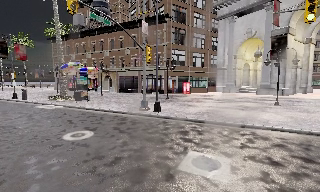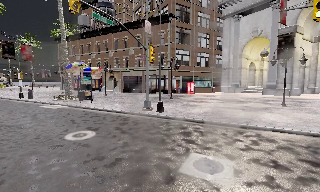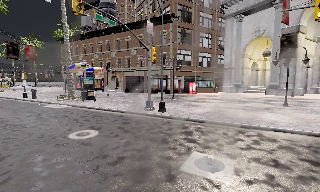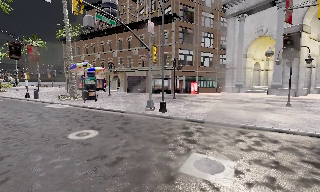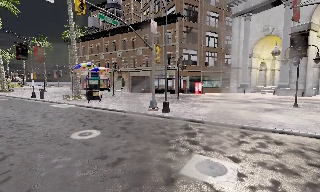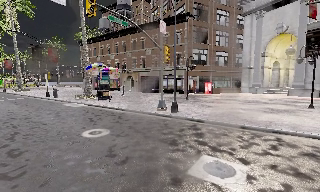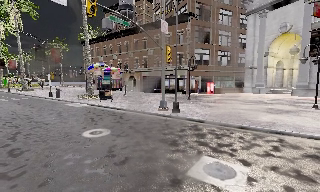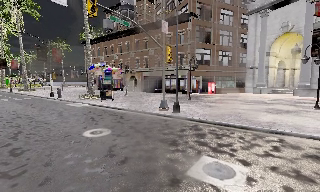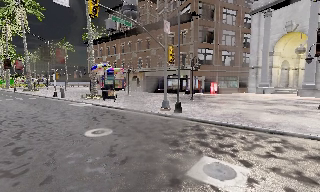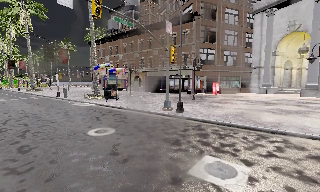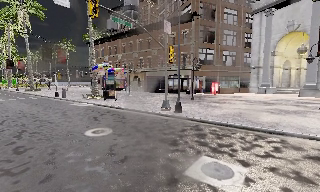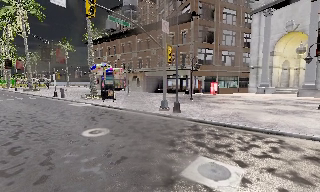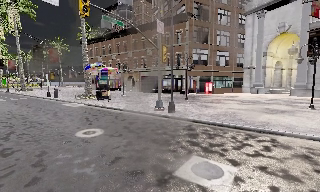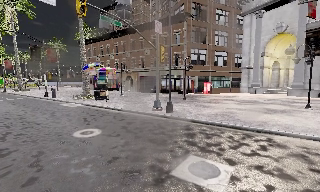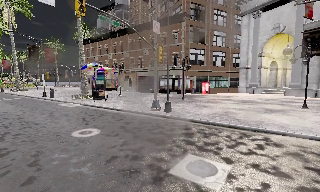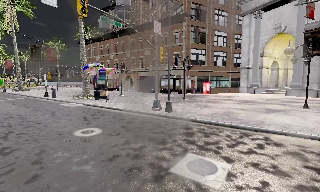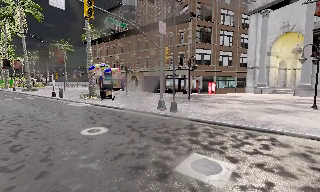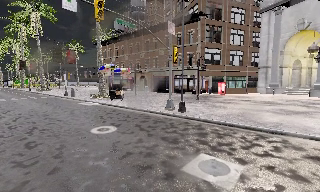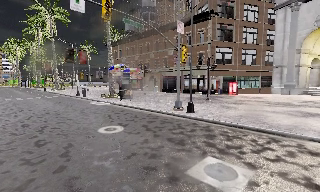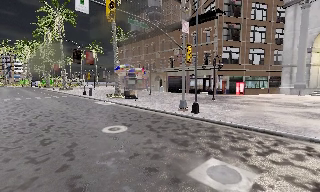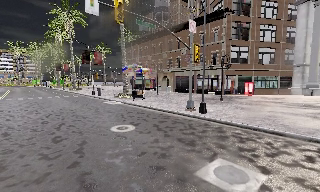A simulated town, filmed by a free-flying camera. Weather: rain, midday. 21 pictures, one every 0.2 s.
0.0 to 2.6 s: The camera travels to its right, about 0.5 m.
2.6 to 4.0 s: The scene slides to the right, as the camera pans about 15 degrees to its left.
The film runs backward here.
